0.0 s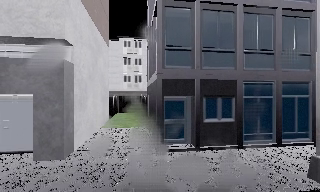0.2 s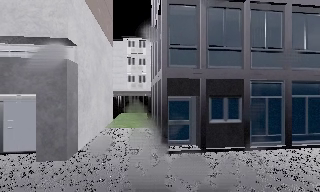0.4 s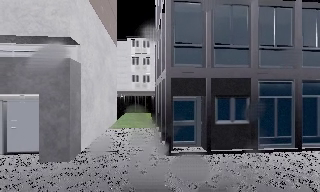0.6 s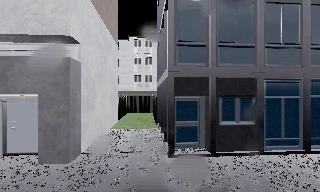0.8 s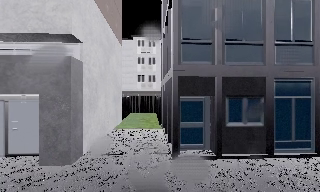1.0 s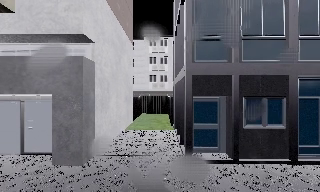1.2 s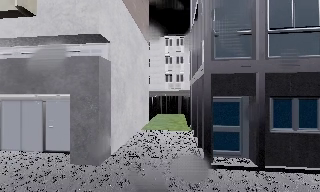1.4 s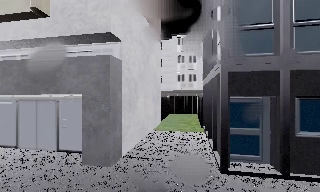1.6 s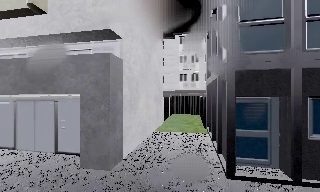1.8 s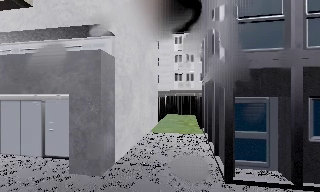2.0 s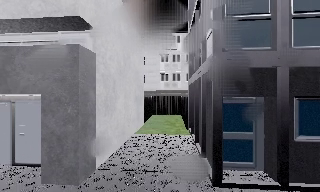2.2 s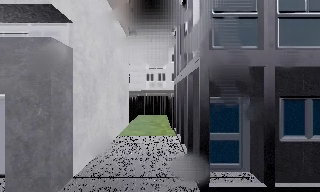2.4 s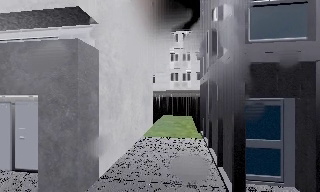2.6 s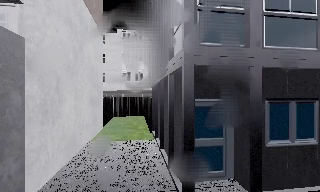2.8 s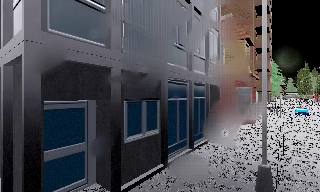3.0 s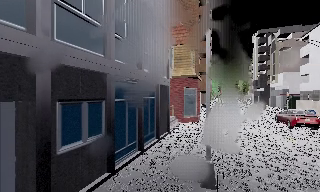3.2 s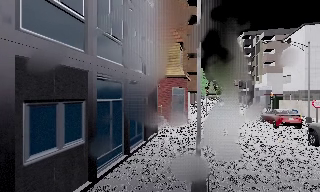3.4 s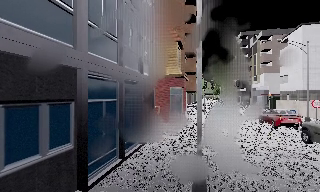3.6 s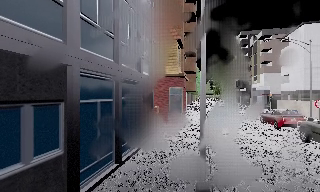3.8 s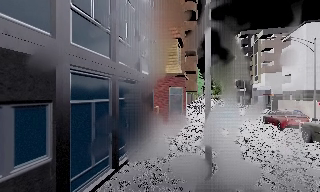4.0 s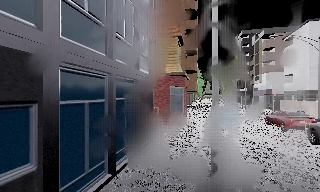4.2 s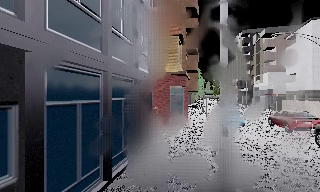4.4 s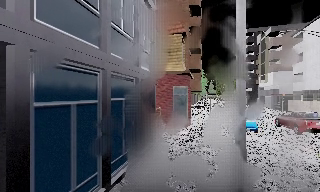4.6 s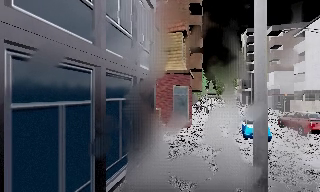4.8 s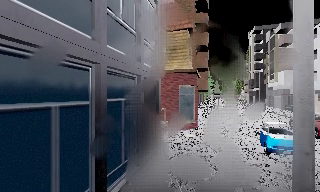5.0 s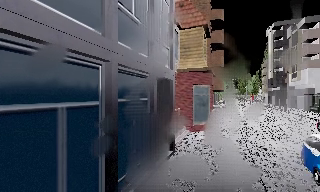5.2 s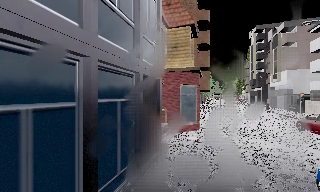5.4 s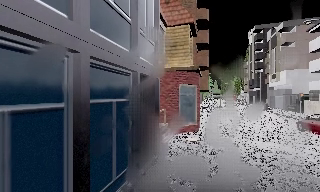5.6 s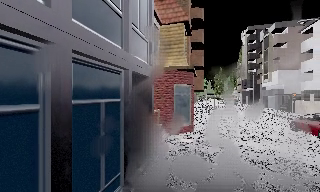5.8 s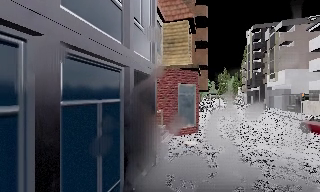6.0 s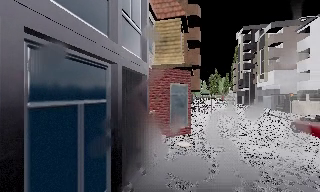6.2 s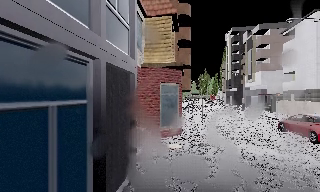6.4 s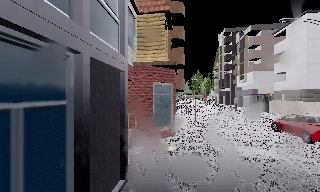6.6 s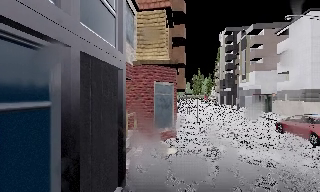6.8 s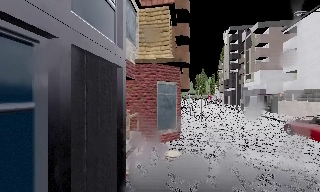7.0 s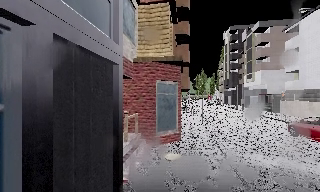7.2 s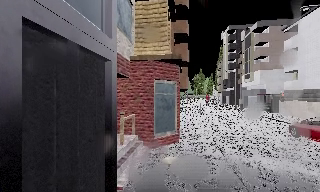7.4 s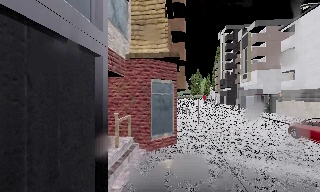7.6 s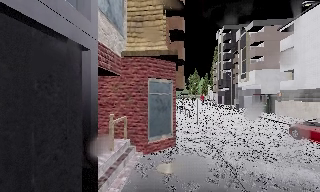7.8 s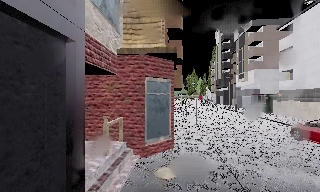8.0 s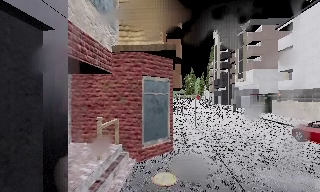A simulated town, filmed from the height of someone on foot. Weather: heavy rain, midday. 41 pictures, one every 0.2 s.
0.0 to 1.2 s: The scene slides to the right, as the camera pans about 15 degrees to its left. It travels forward, about 1.5 m, so what stands in front looms larger.
1.2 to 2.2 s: The camera travels forward, about 1.5 m, so what stands in front looms larger.
2.2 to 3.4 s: The scene slides to the left, as the camera pans about 75 degrees to its right. It travels forward, about 2 m.
3.4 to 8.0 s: The camera pans to its right, which is clockwise from overhead, by about 10 degrees. It travels forward, about 8 m, so what stands in front looms larger.
The film runs forward here.
